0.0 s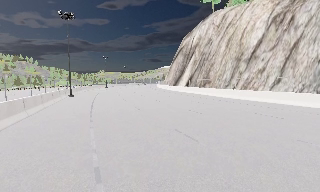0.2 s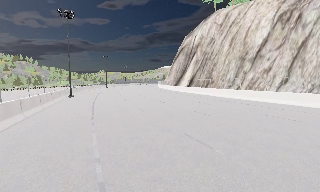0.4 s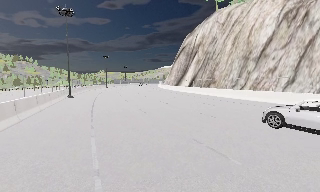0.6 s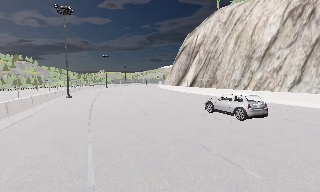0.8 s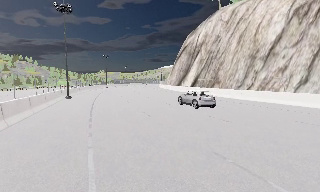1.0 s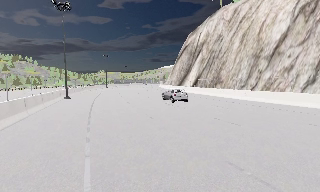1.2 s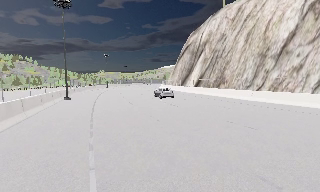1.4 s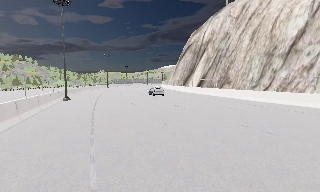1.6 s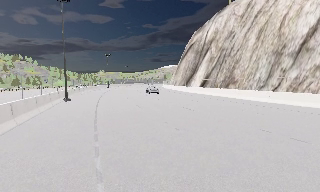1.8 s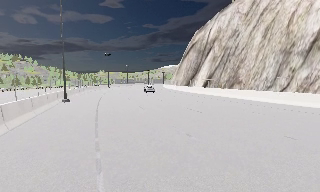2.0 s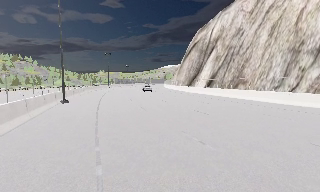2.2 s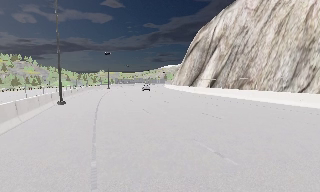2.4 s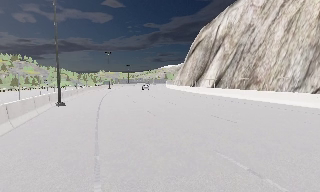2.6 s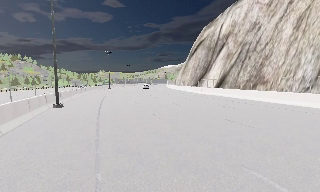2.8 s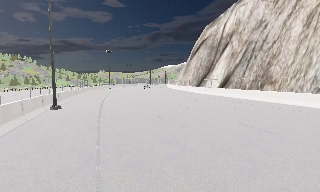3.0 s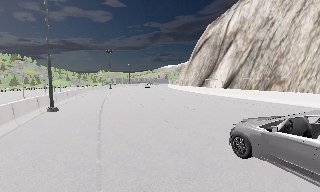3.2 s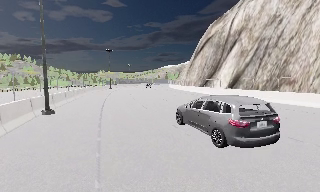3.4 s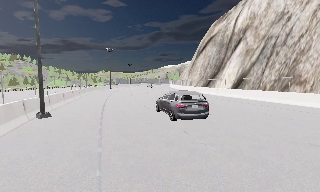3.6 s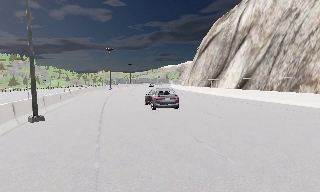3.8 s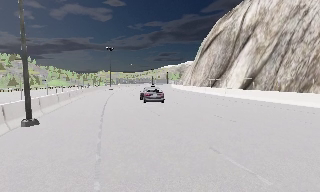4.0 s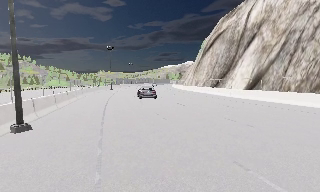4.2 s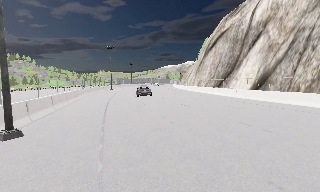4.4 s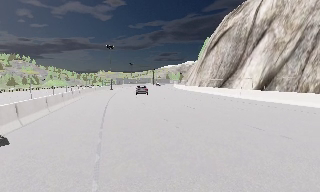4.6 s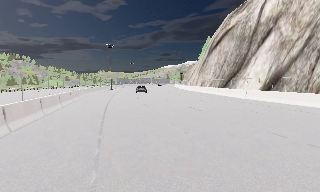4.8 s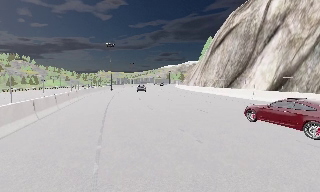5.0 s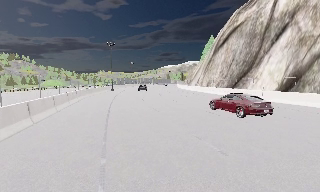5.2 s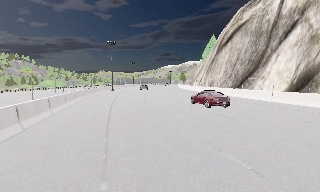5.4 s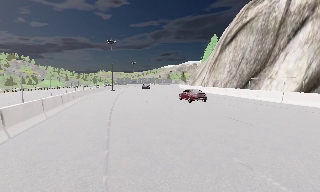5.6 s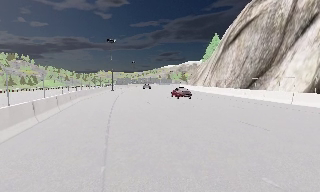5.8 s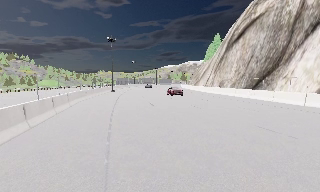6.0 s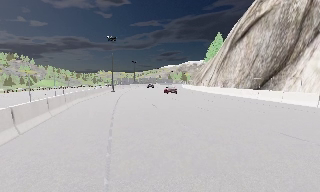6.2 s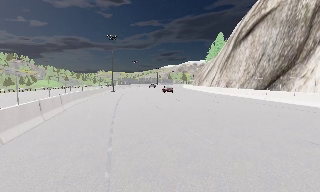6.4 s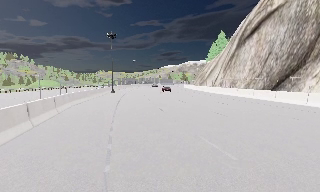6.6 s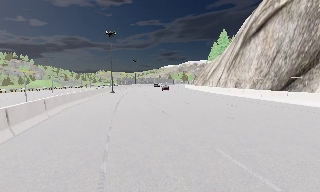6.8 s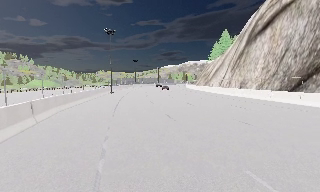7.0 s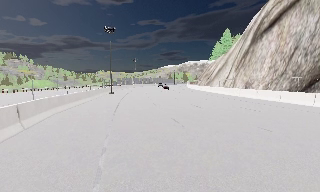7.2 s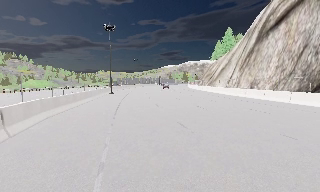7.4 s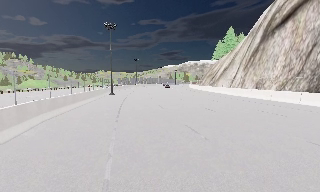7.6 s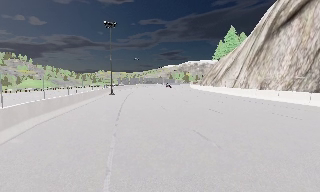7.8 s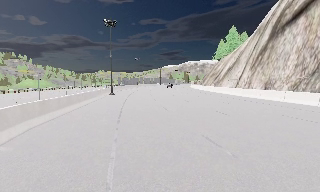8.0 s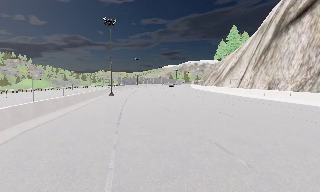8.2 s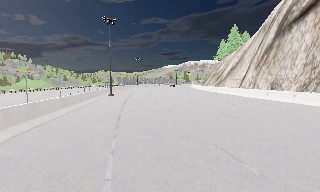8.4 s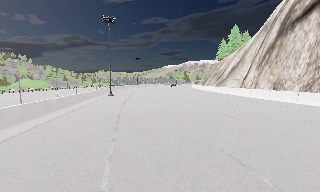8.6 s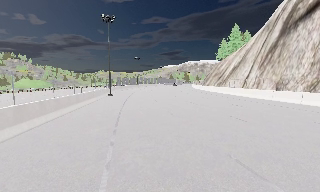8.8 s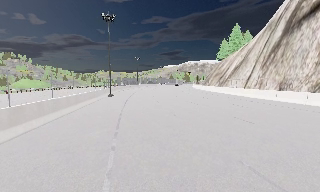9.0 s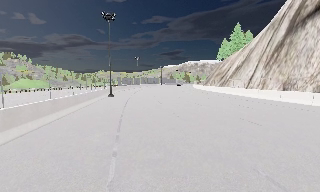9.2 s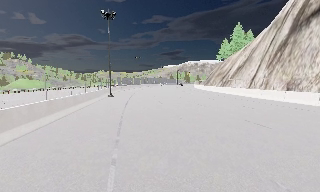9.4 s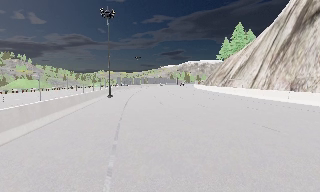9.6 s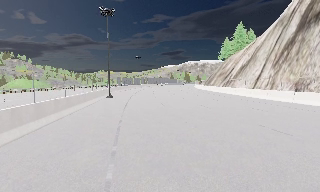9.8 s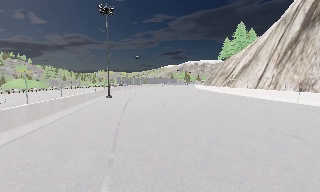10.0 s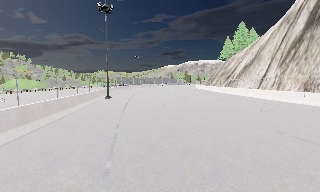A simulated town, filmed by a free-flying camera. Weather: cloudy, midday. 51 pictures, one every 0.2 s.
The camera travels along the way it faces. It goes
forward.
0.0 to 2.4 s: The camera travels forward and to its left, about 10 m, so what stands in front looms larger.
2.4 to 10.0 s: The camera travels forward, about 35 m, so what stands in front looms larger. It loses speed.
The film runs forward here.
